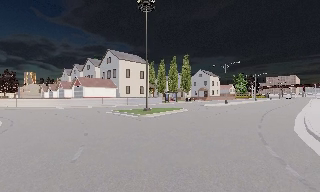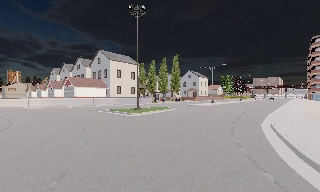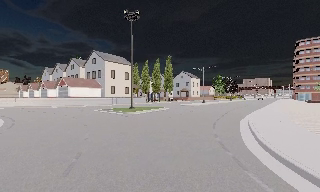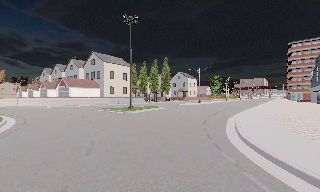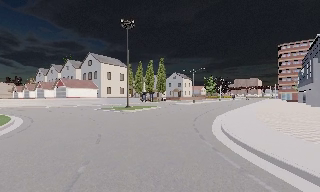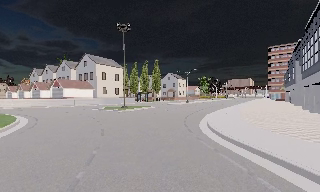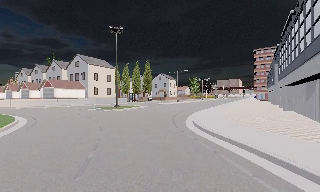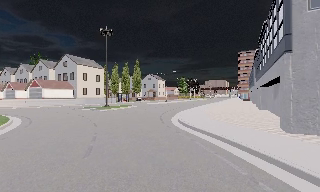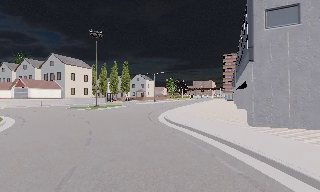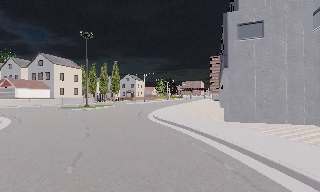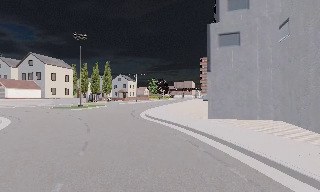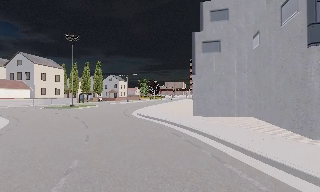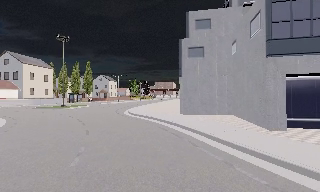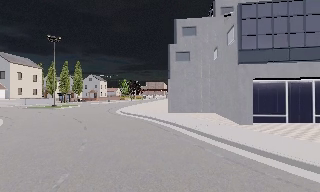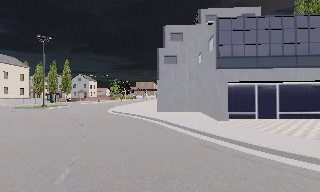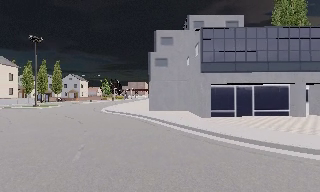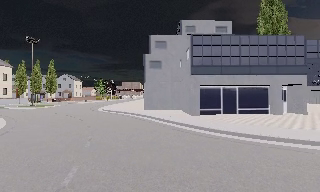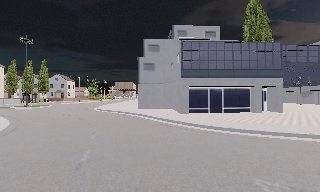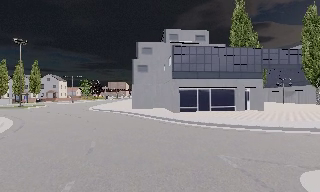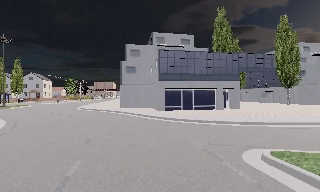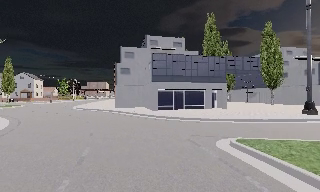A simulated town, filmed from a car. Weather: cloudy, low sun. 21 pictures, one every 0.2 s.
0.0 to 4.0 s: The camera pans to its right, which is clockwise from overhead, by about 60 degrees. It travels backward, about 25 m.
The film runs backward here.
